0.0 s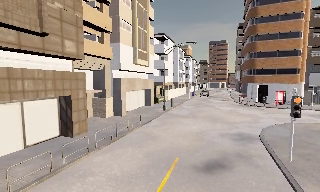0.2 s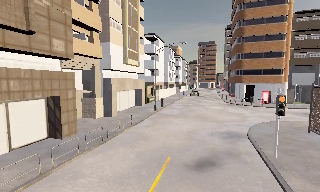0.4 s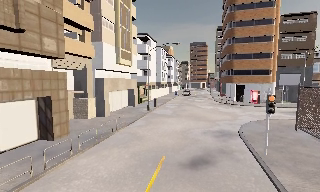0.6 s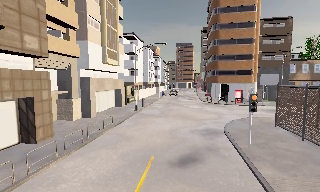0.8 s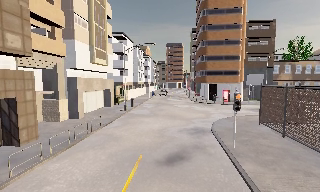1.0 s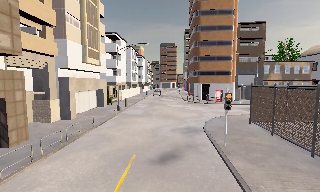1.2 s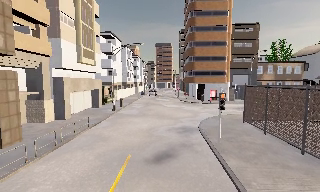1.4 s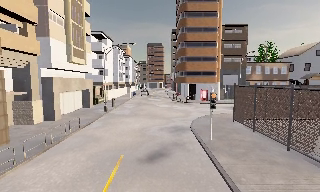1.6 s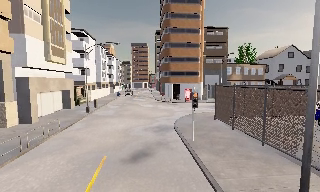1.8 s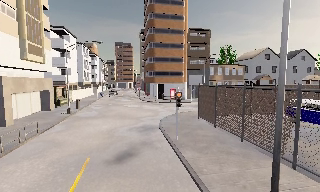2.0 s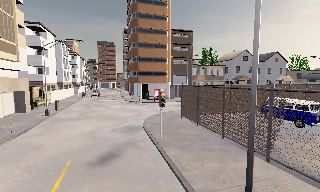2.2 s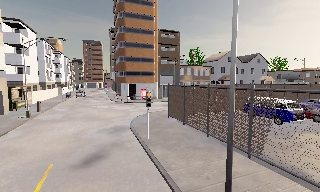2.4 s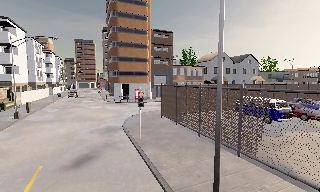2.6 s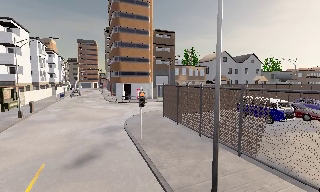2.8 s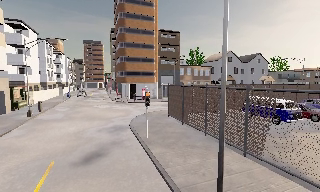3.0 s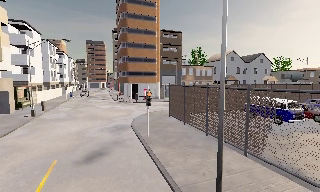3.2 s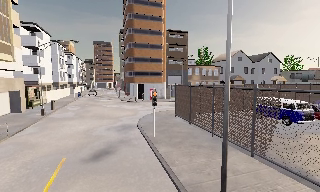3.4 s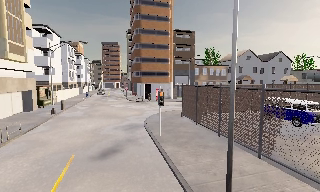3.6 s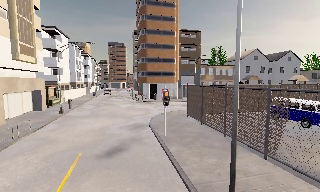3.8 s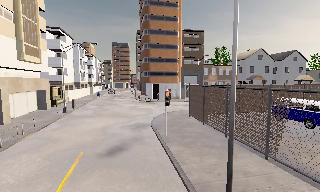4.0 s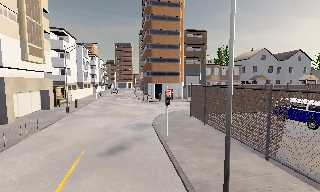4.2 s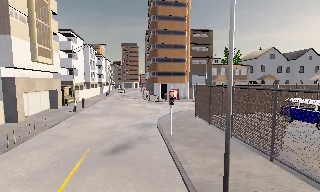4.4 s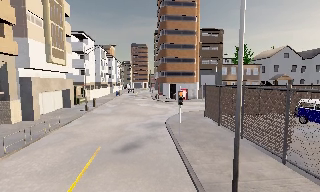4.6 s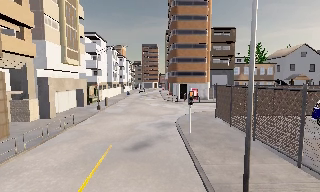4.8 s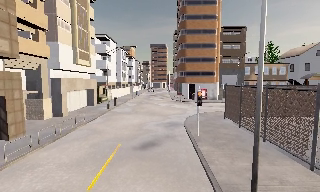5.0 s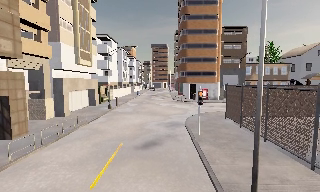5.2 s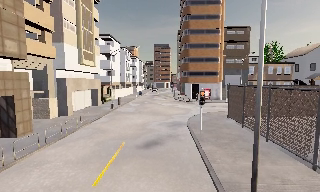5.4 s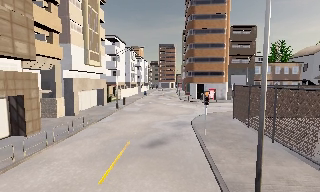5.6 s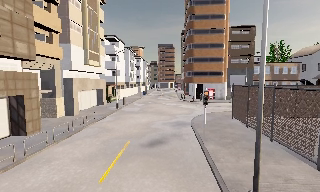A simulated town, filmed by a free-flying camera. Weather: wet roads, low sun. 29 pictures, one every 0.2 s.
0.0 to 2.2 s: The scene slides to the left, as the camera pans about 40 degrees to its right. It travels backward, about 1 m.
2.2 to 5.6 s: The scene slides to the right, as the camera pans about 25 degrees to its left. It travels backward and to its right, about 1.5 m, so what stands in front gets smaller.
The film runs backward here.
